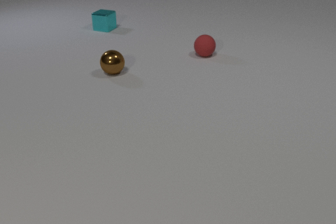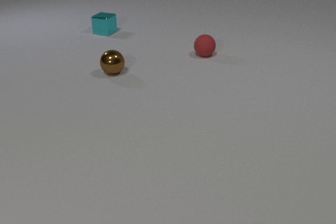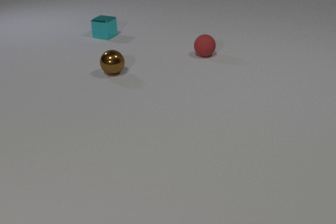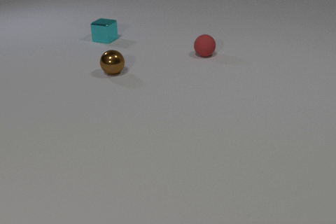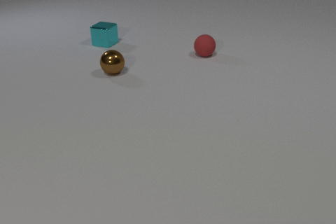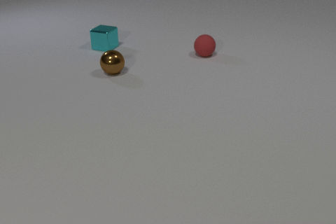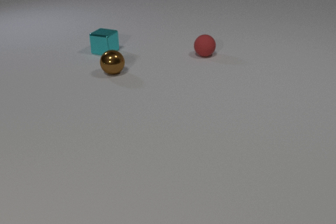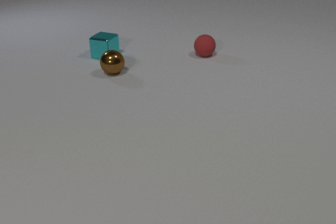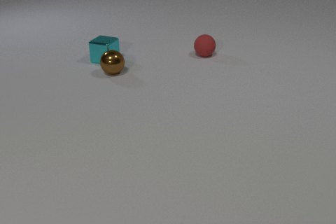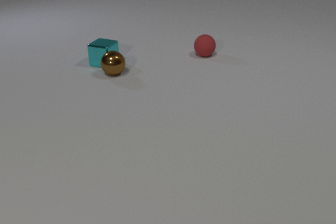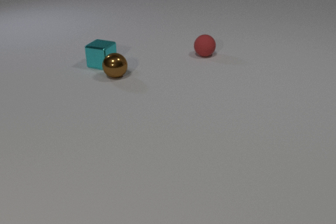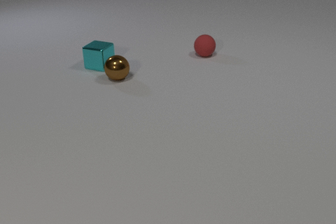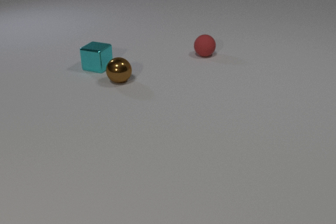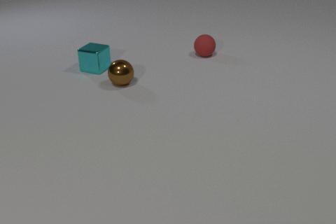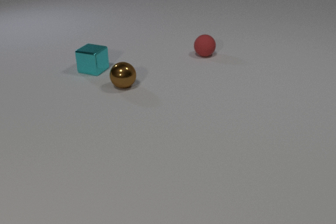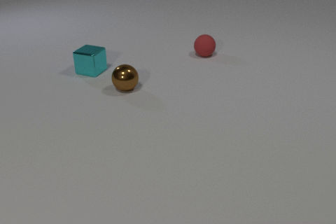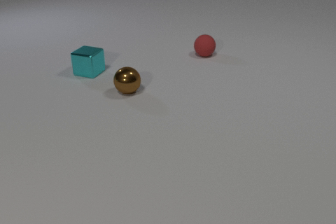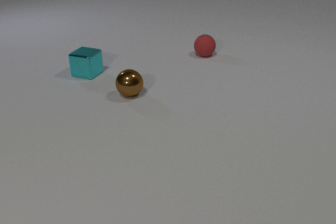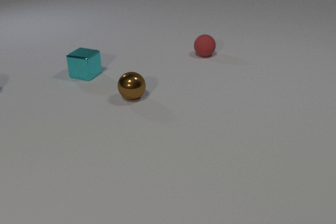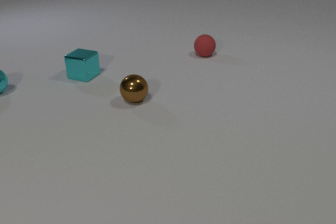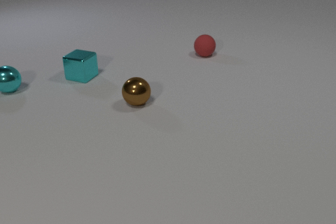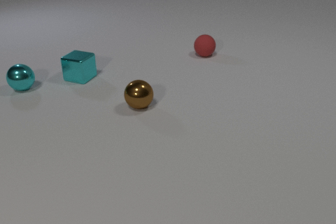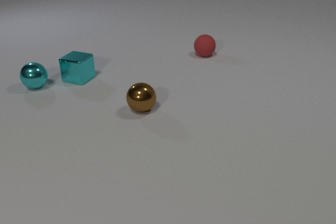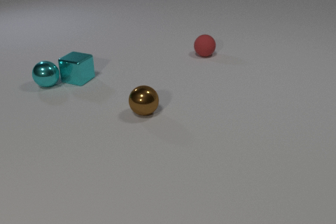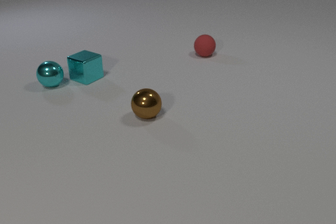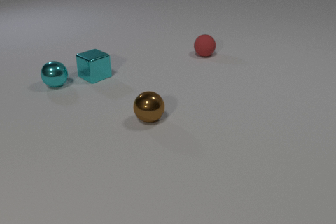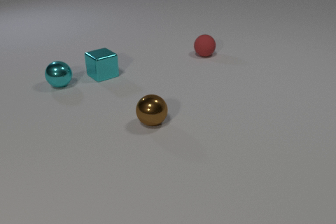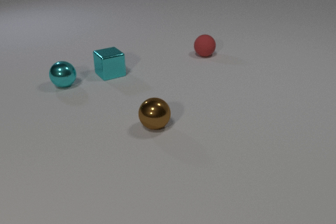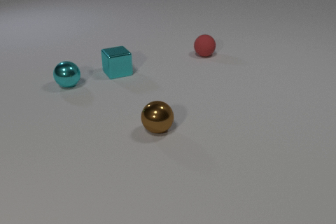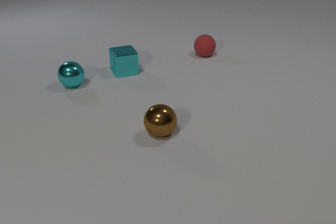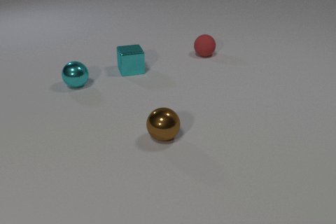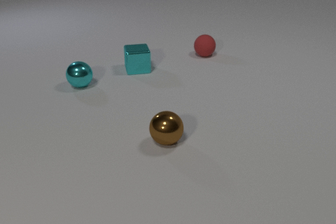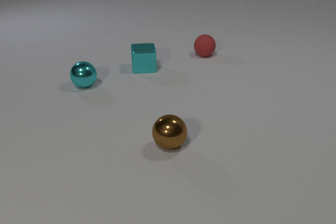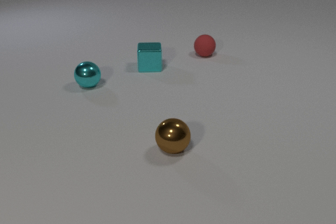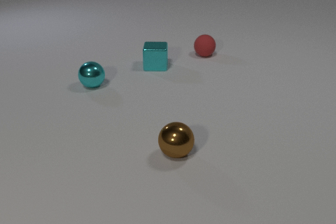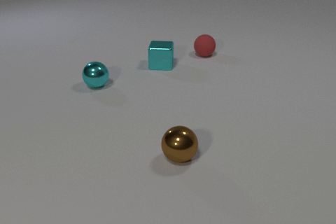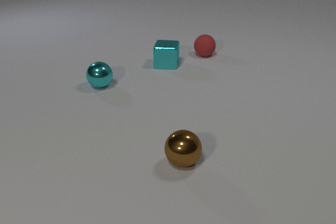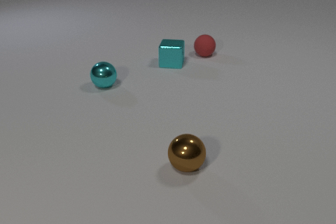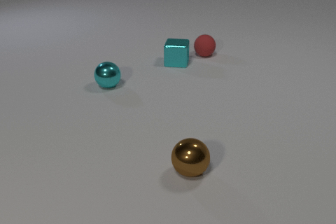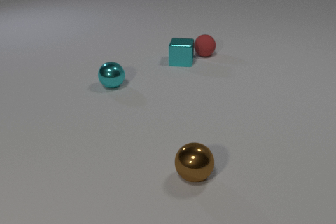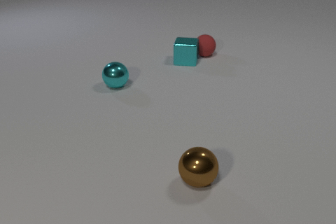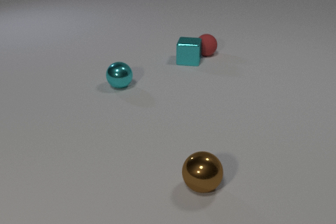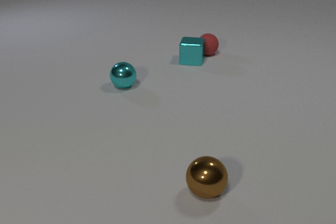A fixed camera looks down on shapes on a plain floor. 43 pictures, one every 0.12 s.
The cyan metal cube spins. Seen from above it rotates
clockwise.
The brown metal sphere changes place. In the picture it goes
toward the camera.
0.00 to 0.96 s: The cyan metal cube slides toward the camera.
0.96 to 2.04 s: The cyan metal cube slides toward the camera and to the left. The brown metal sphere rolls toward the camera. The cyan metal cube and the brown metal sphere collide.
2.04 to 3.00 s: The cyan metal cube slides toward the camera and to the right, spins clockwise seen from above by about 30 degrees, its near face sliding to the left. The brown metal sphere rolls toward the camera. The cyan metal sphere comes in at the left edge, rolls to the right. The cyan metal cube and the cyan metal sphere collide.
3.00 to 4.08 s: The cyan metal cube slides to the right, spins clockwise seen from above by about 45 degrees, its near face sliding to the left. The brown metal sphere rolls toward the camera and to the right. The cyan metal sphere rolls to the right.
4.08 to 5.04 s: The cyan metal cube slides to the right and away from the camera. The brown metal sphere rolls toward the camera and to the right. The cyan metal sphere rolls to the right. The cyan metal cube and the red rubber sphere collide.
How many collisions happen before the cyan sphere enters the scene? 1.
What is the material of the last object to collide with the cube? rubber.
What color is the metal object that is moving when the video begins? cyan.
